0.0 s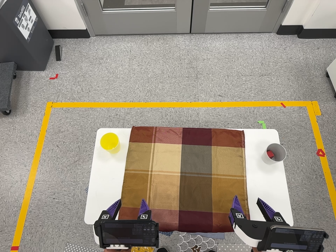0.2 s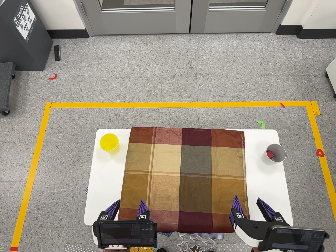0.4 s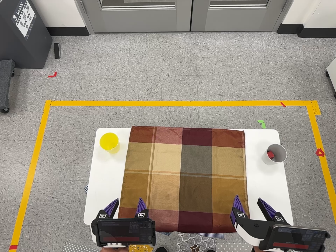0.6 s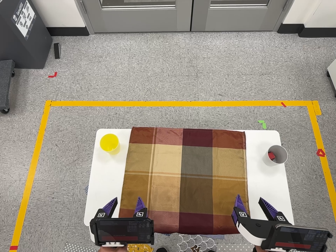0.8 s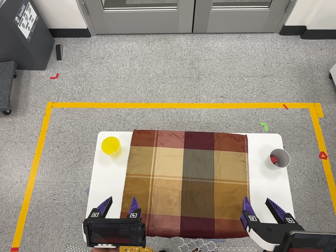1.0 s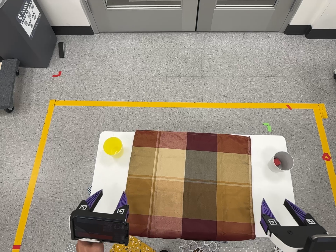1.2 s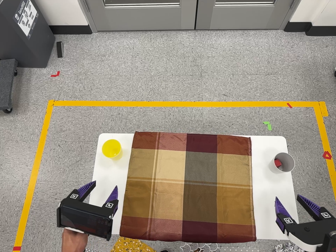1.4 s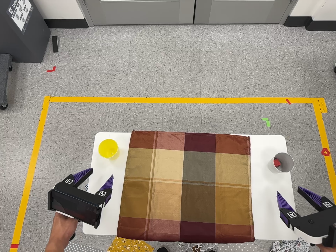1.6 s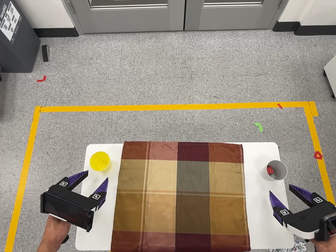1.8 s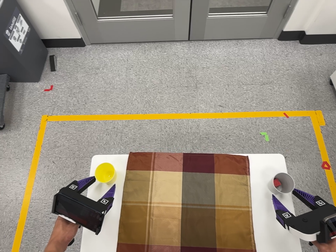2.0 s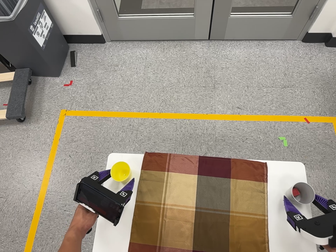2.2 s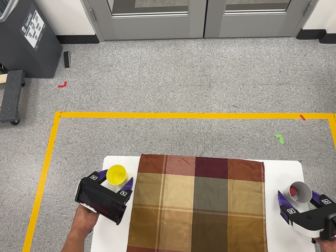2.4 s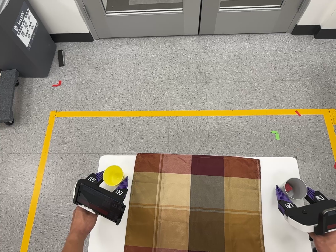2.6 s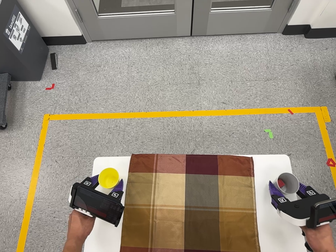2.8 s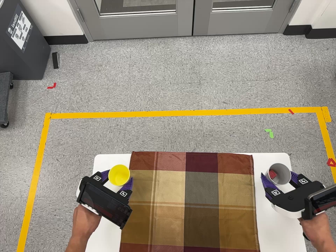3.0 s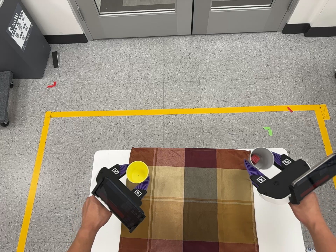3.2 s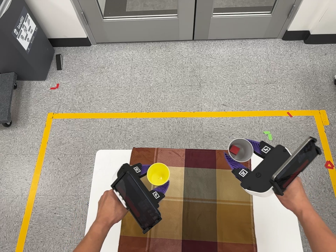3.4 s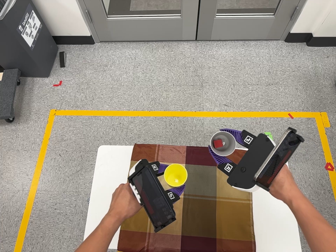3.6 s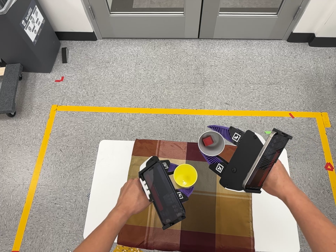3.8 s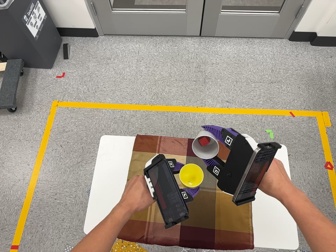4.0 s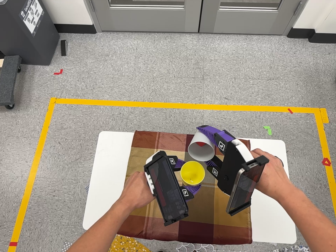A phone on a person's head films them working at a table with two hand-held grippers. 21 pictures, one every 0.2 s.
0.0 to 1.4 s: The camera travels toward the top of its view and forward, about 9 cm, so close, fixed things drift downward.
1.4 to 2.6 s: The camera travels toward the top of its view, about 7 cm, so close, fixed things drift downward.
2.6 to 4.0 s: The camera travels toward the bottom of its view and backward, about 12 cm, so close, fixed things drift upward.
The film runs forward here.
